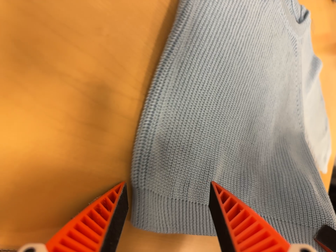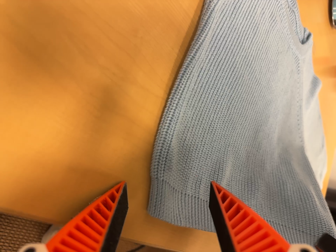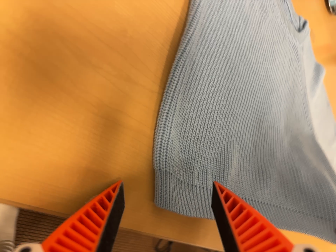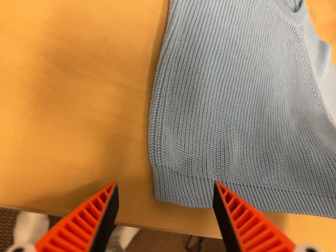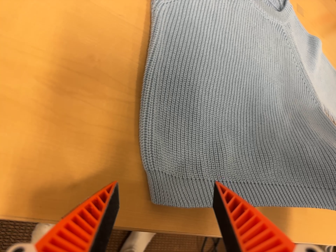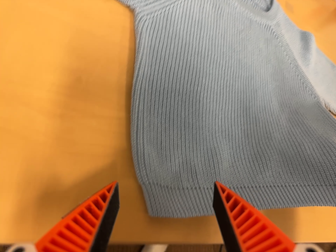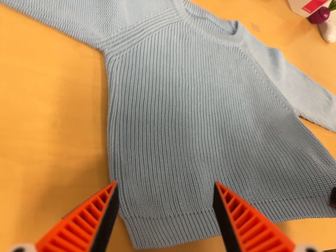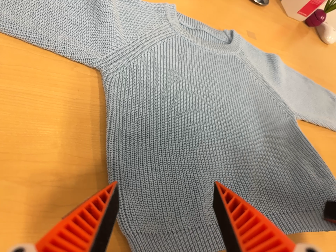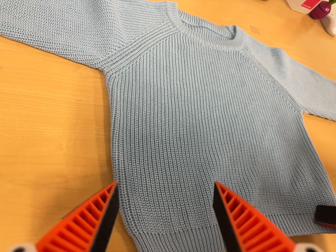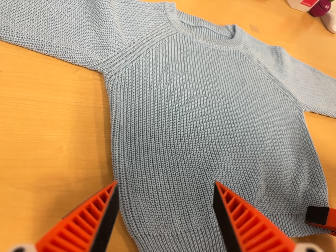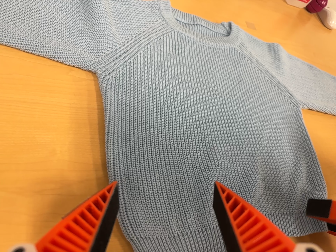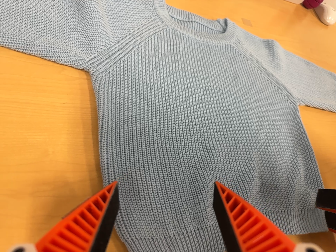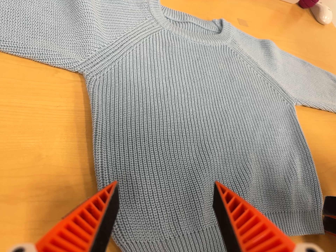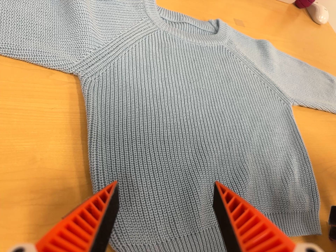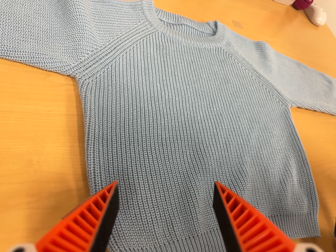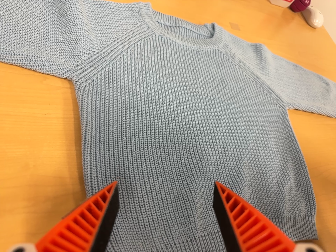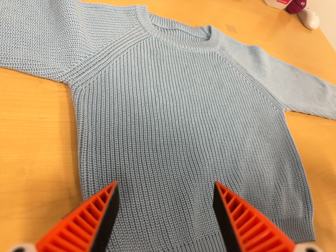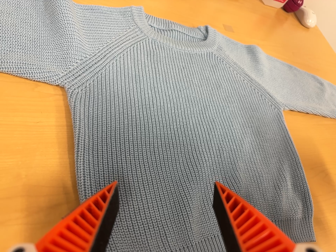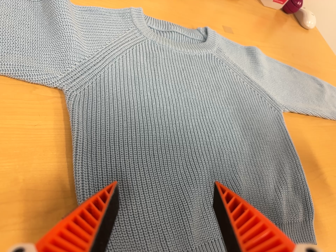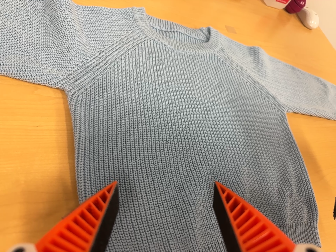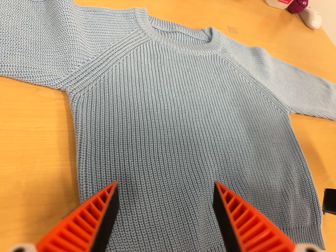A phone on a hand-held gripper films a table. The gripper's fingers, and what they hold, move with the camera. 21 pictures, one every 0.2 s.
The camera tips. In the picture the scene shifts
downward.
The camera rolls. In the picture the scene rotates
counterclockwise.
0.0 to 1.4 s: The camera pans to its left by about 10 degrees. It travels to its right and backward, about 12 cm. Its aim tips toward the top of its view by about 15 degrees, and the scene shifts downward. It rolls about its line of sight by about 30 degrees, and the scene rotates counterclockwise.
1.4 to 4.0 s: The camera shifts only a little, or ends up much as it began.
The film runs backward here.
